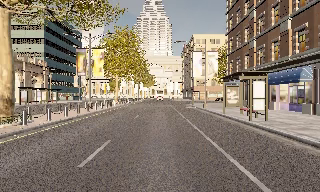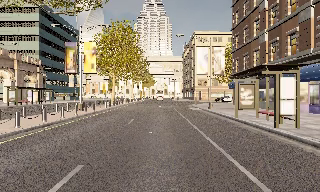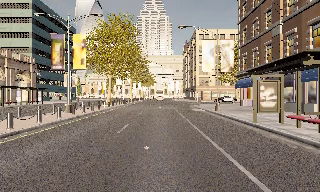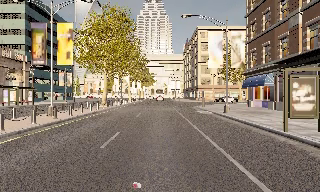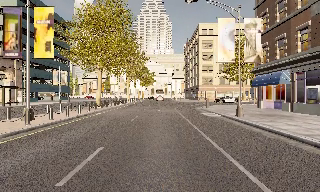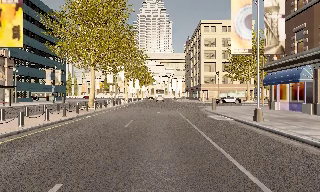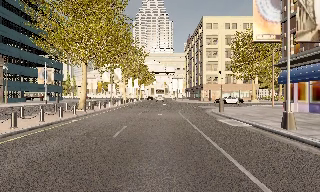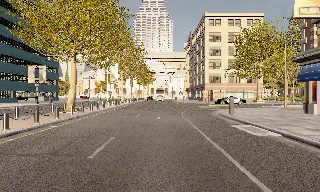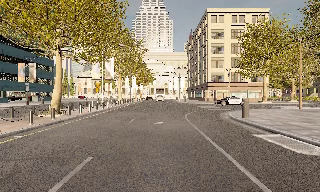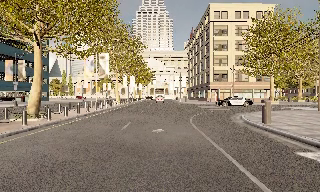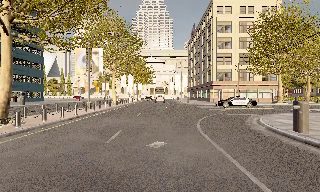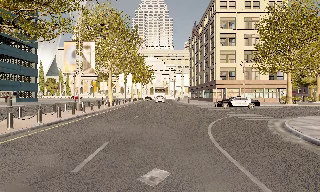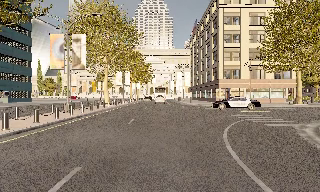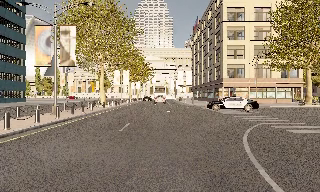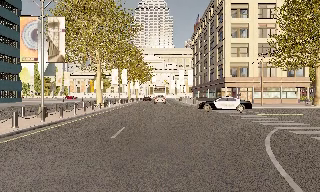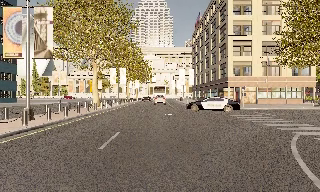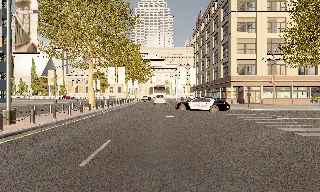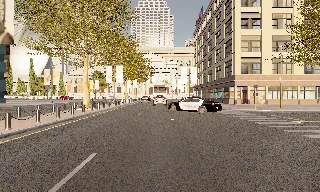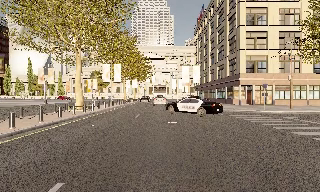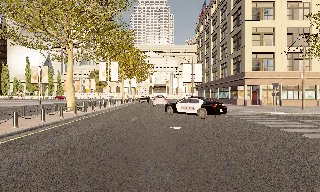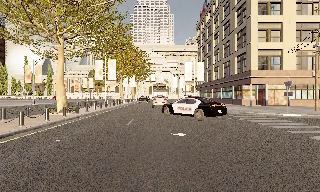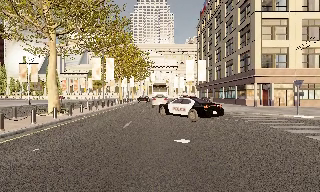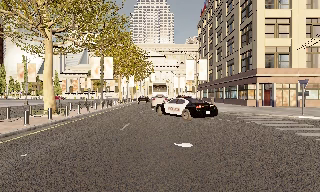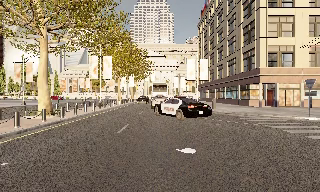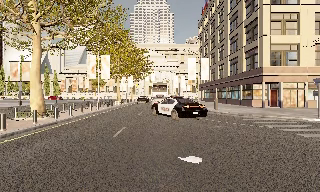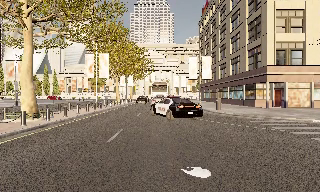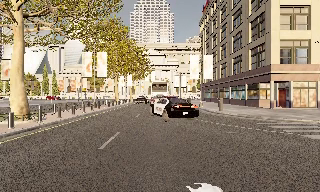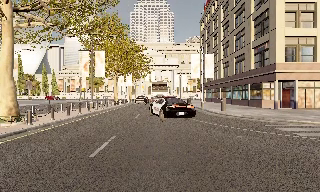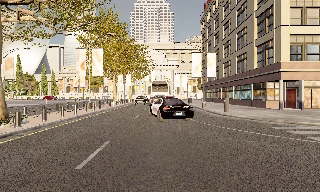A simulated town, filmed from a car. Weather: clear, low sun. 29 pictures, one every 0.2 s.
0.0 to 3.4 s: The camera travels forward, about 30 m, so what stands in front looms larger.
3.4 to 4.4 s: The camera travels forward, about 6 m, so what stands in front looms larger. It loses speed.
4.4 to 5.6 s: The camera travels forward, about 3.5 m, so what stands in front looms larger.
The film runs forward here.
